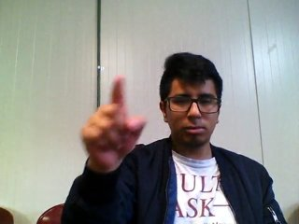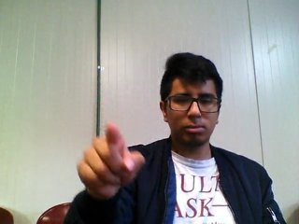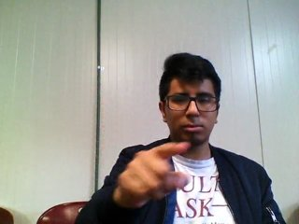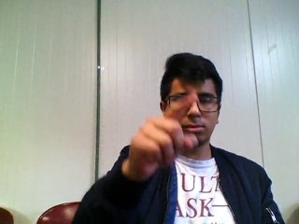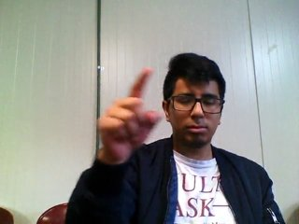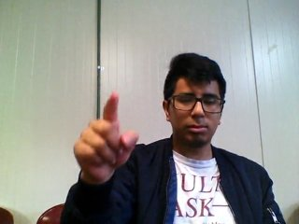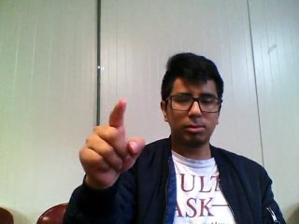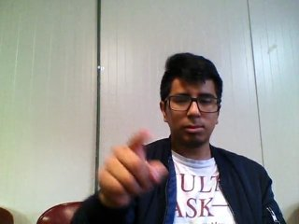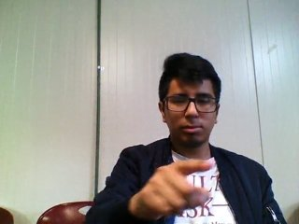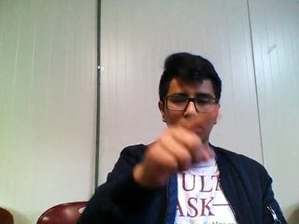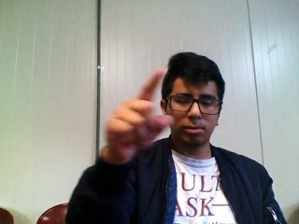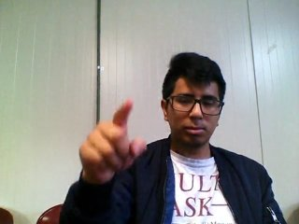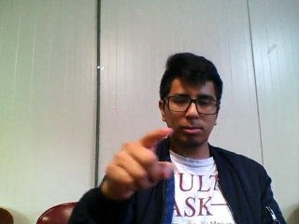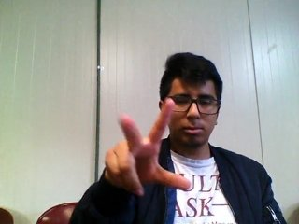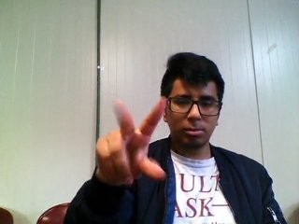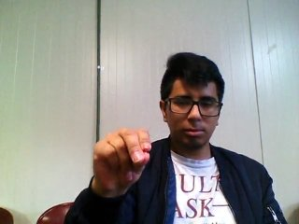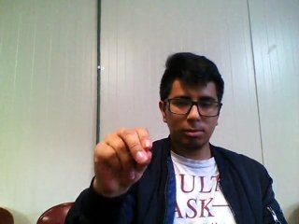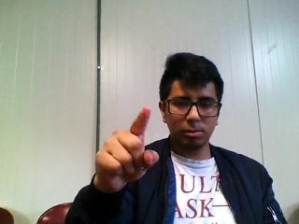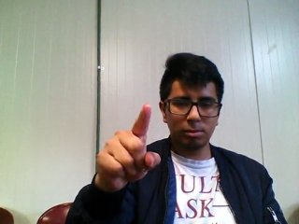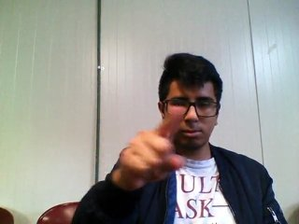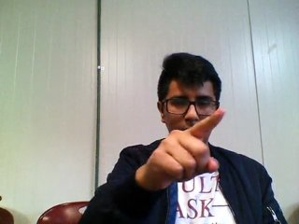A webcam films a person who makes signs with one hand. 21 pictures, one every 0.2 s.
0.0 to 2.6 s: Pointing with one finger.
2.7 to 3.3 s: Zoom out.
3.4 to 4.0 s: Pointing with one finger.
